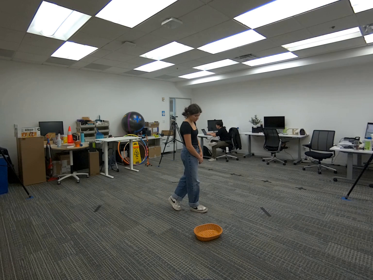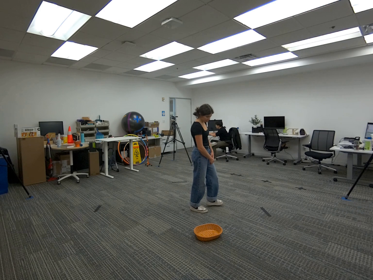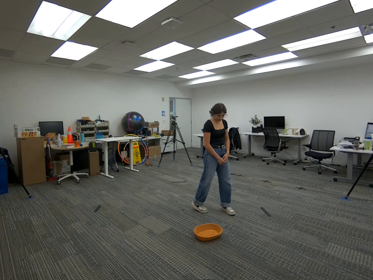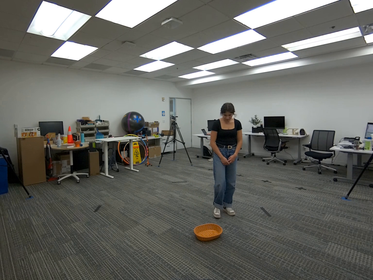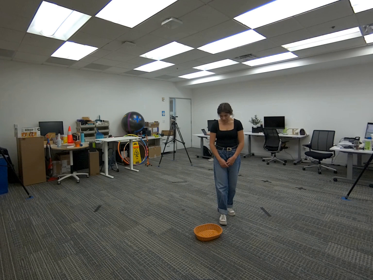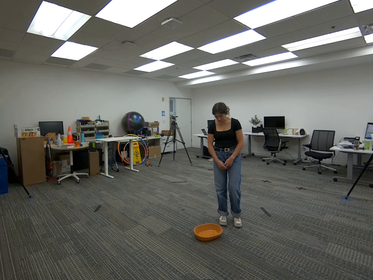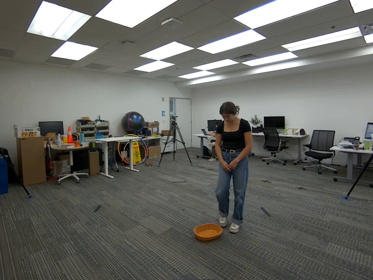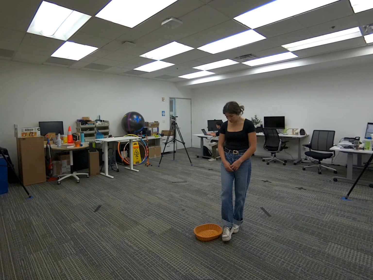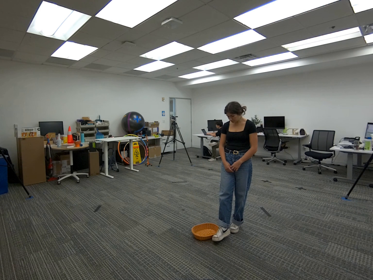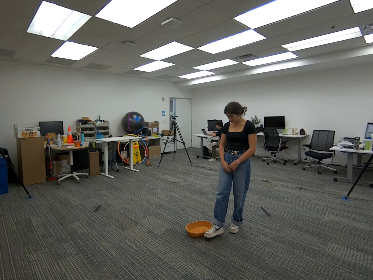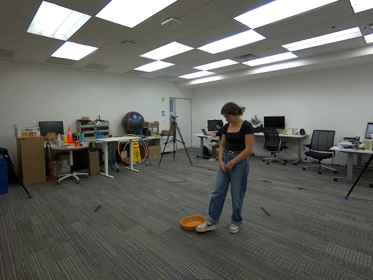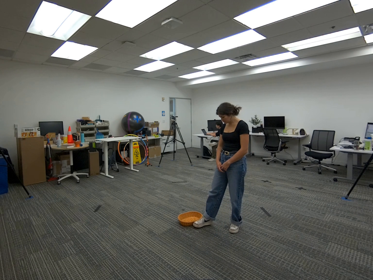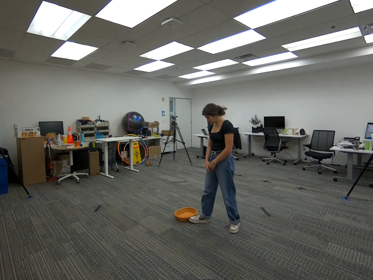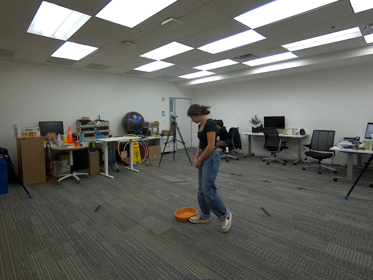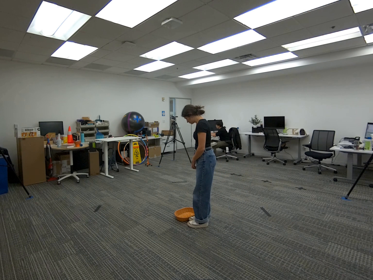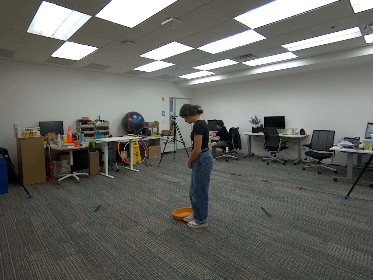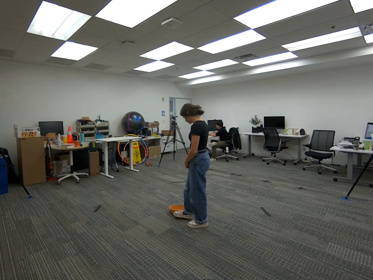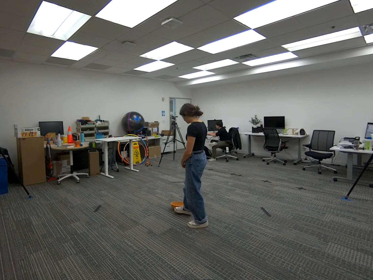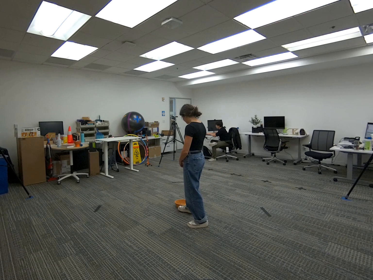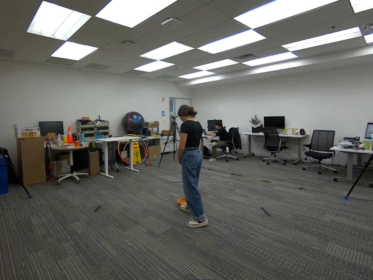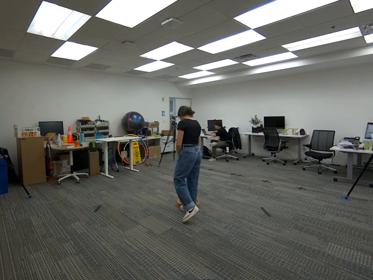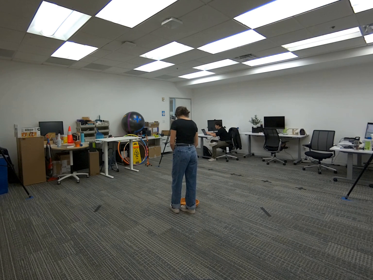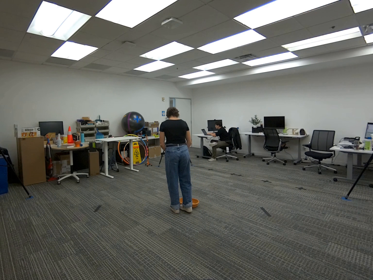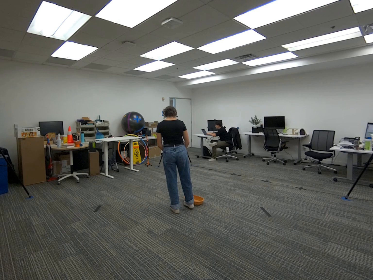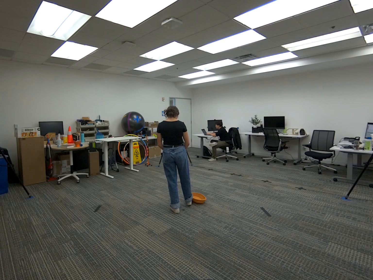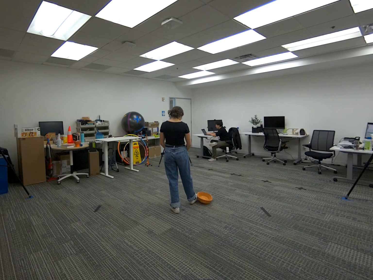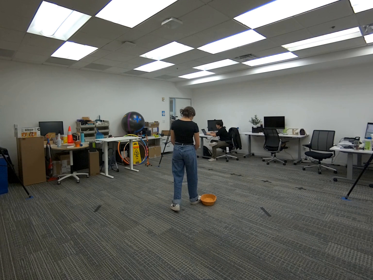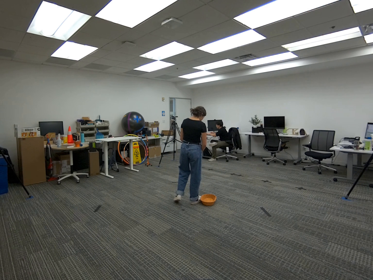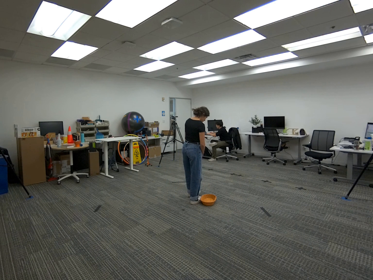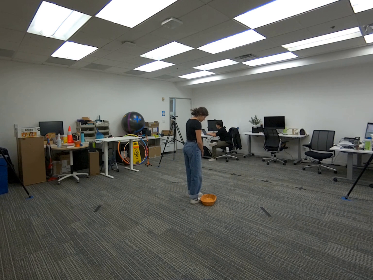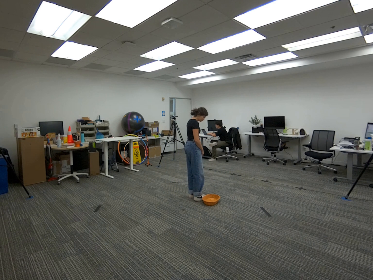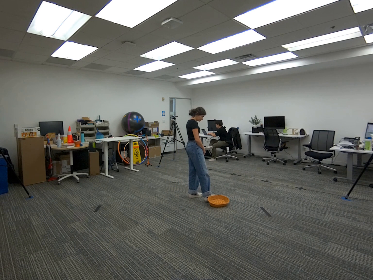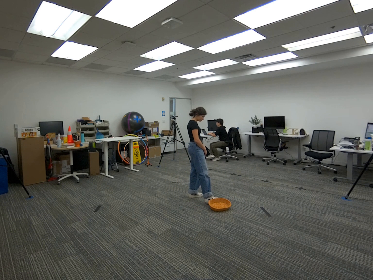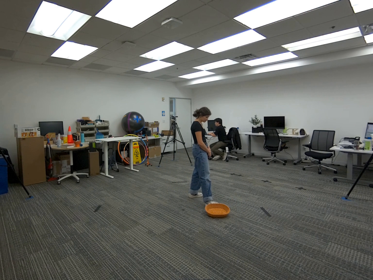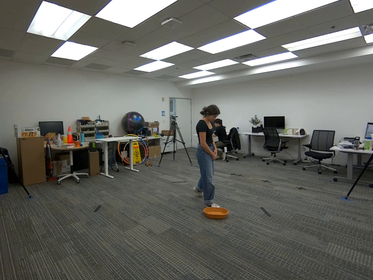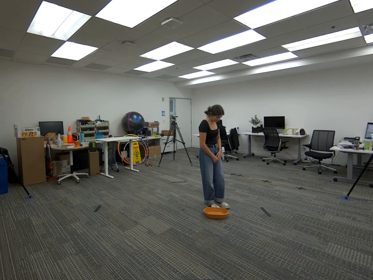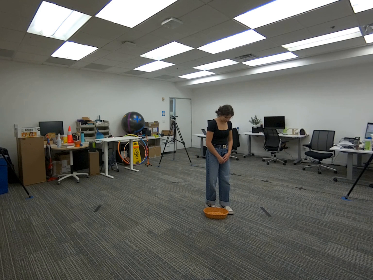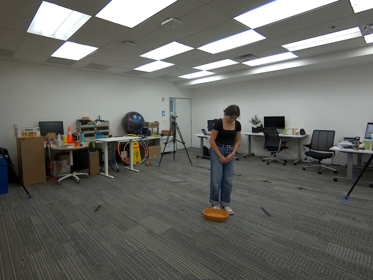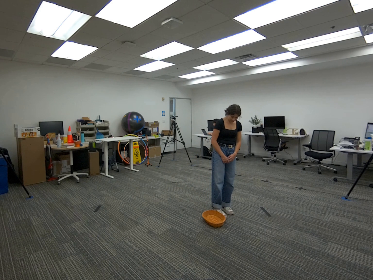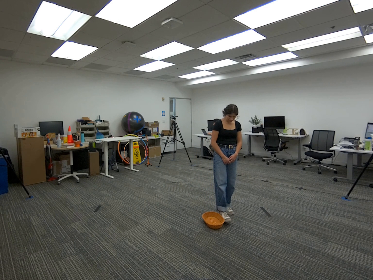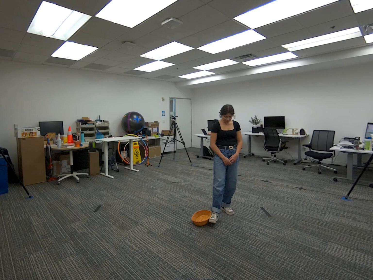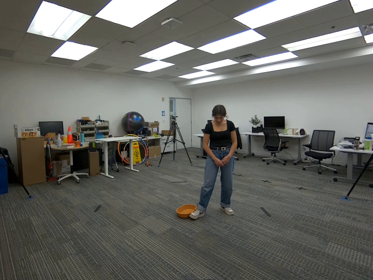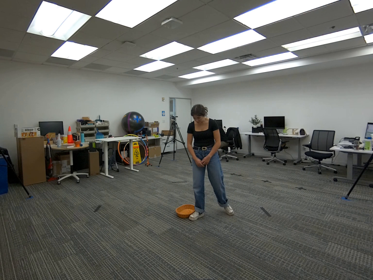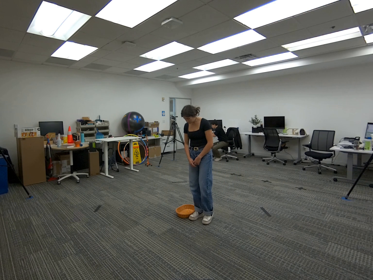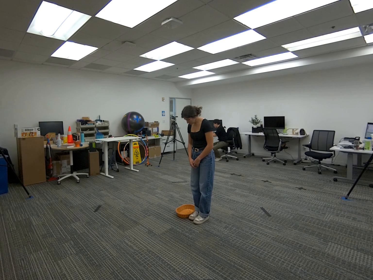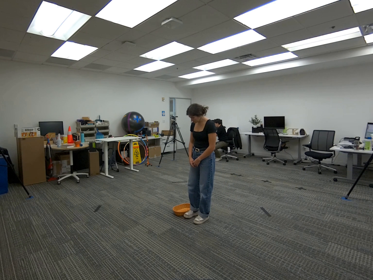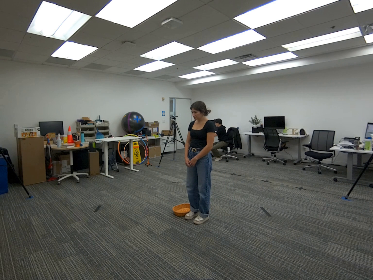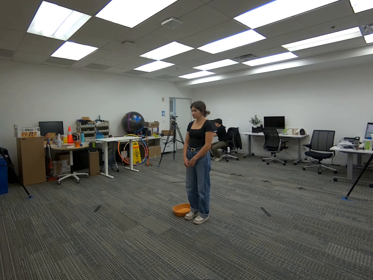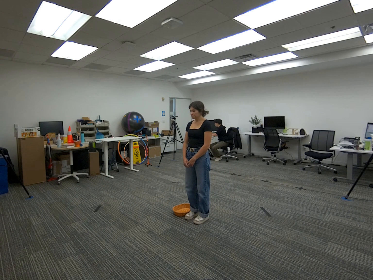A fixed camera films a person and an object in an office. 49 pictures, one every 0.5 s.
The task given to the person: Walk to the woven basket from the ground and use your right foot and push it to the side.
